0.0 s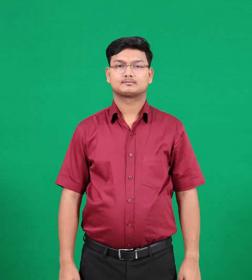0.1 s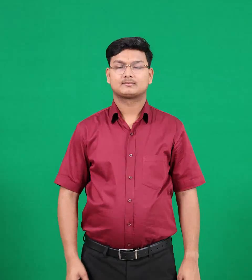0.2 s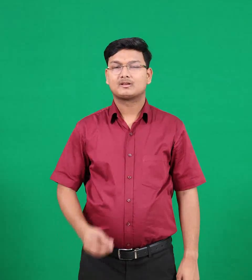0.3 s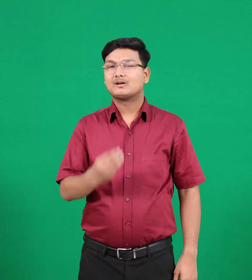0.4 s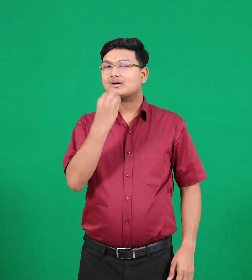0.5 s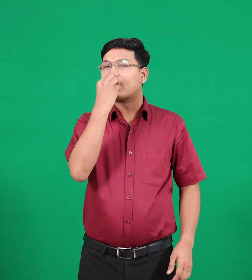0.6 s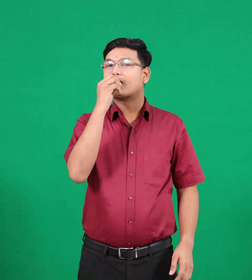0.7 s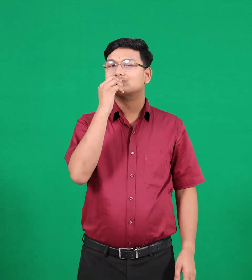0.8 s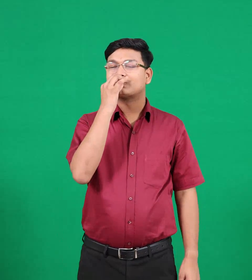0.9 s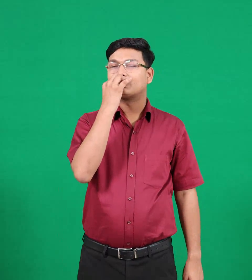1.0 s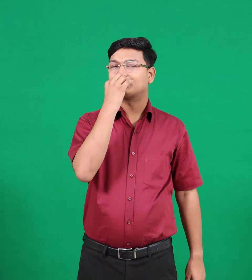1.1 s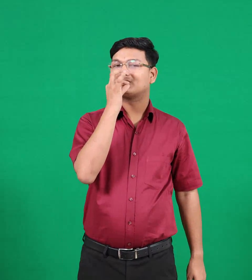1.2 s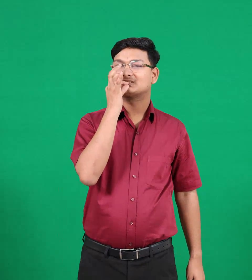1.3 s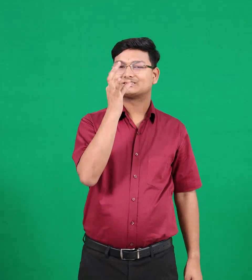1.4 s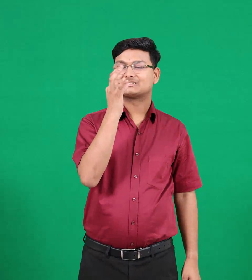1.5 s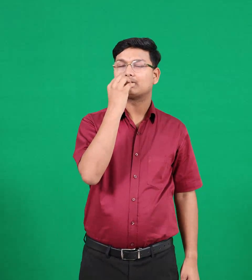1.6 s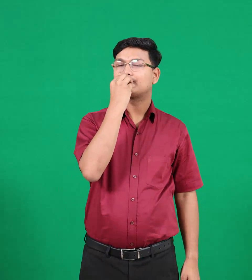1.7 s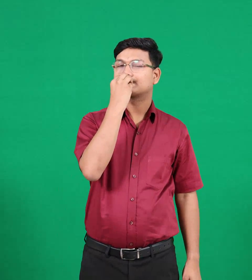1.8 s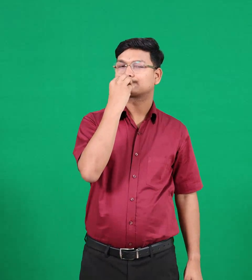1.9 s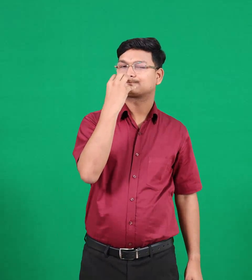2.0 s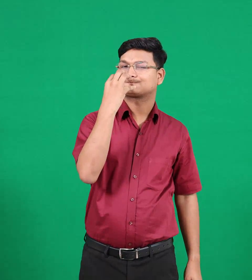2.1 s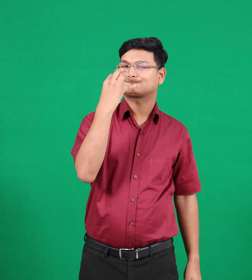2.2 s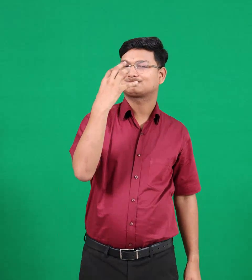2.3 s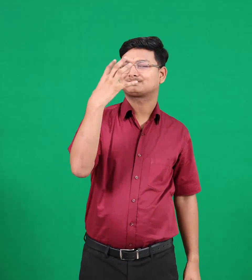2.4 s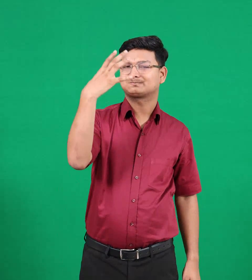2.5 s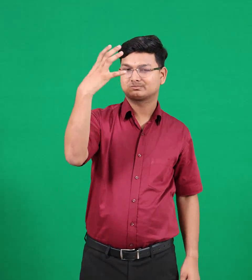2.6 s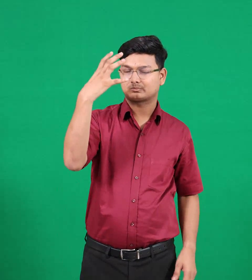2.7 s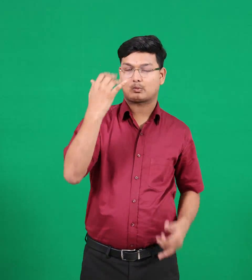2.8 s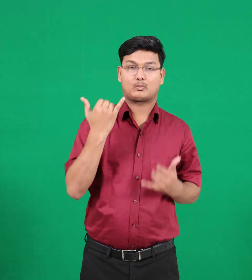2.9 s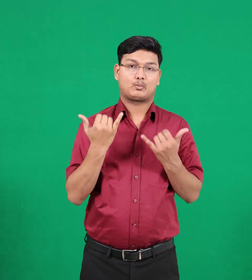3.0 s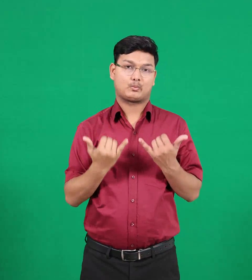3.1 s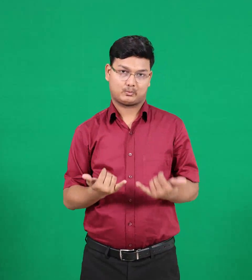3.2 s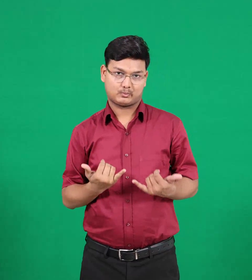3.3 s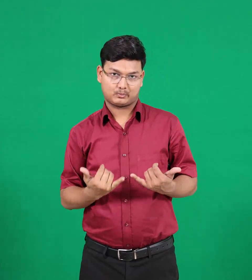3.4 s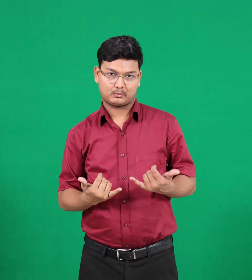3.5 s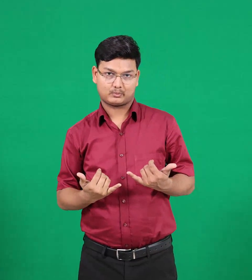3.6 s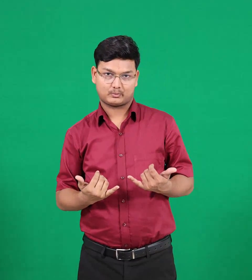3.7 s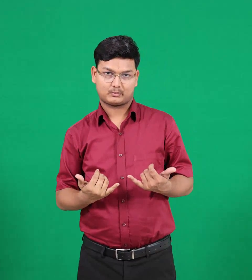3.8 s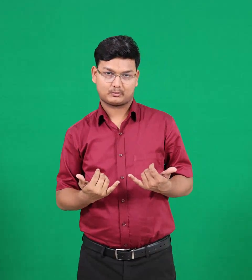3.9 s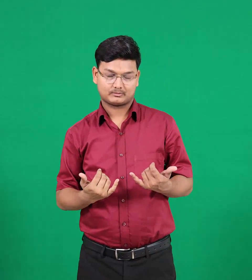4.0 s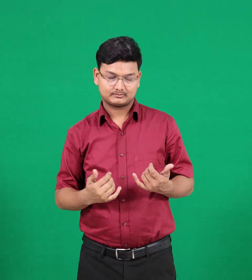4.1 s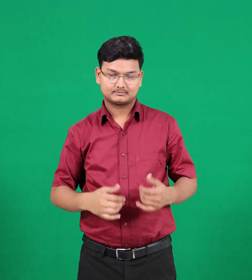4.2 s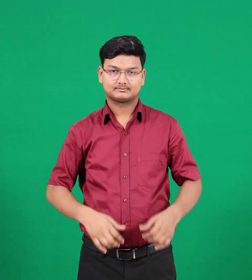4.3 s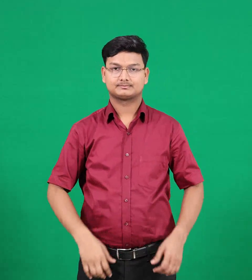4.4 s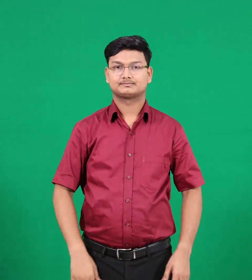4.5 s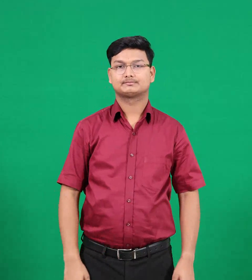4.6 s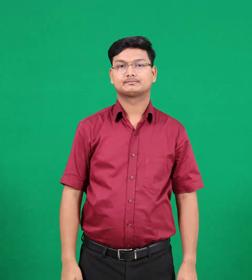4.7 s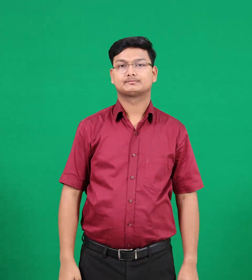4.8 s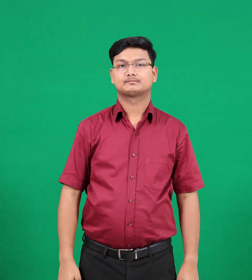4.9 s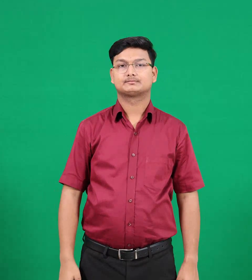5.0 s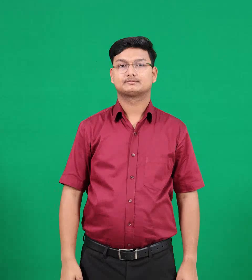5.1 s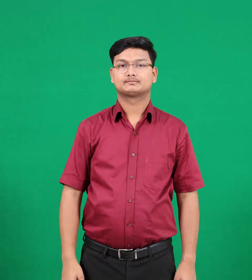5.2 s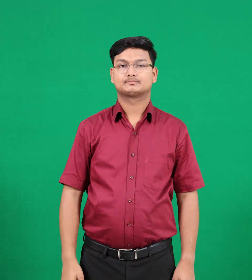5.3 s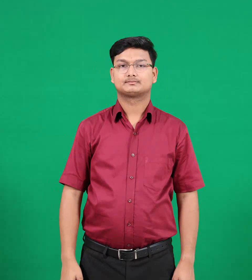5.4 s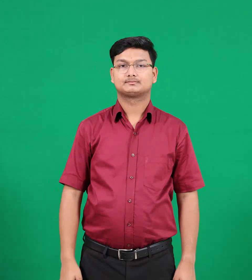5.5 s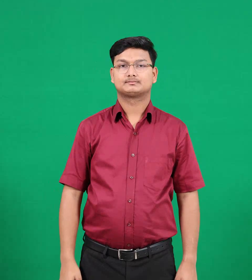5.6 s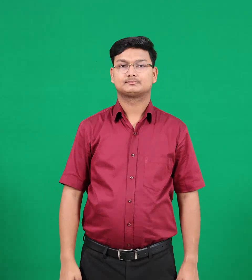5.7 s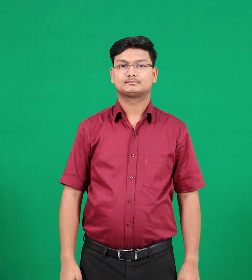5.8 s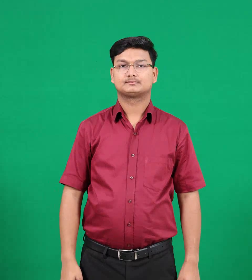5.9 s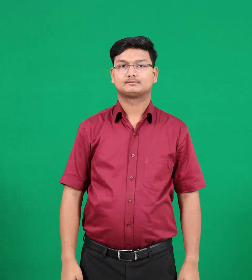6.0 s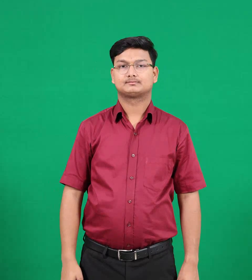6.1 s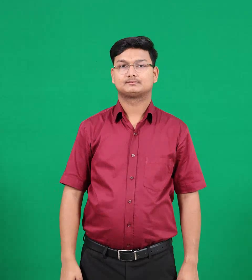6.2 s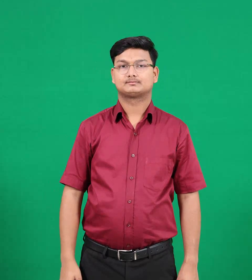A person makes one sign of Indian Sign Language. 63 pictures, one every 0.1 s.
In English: blowing
